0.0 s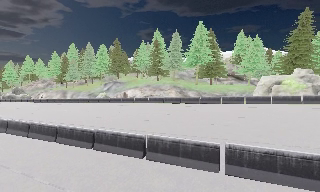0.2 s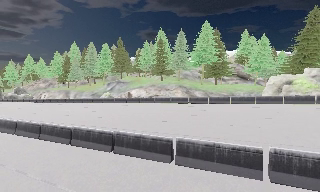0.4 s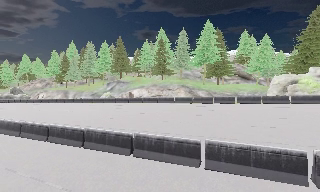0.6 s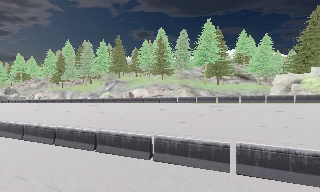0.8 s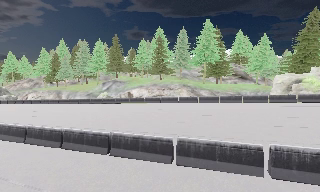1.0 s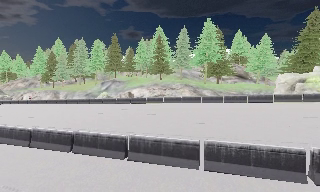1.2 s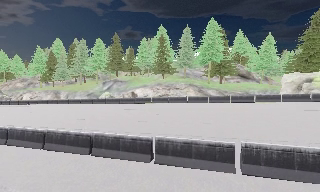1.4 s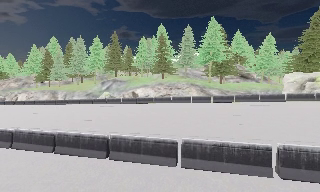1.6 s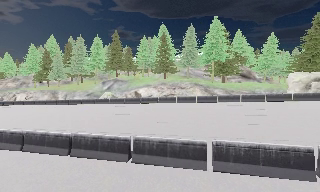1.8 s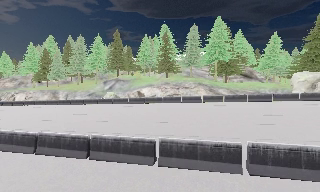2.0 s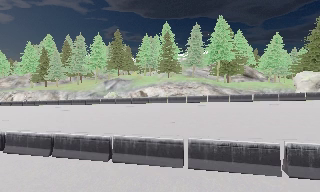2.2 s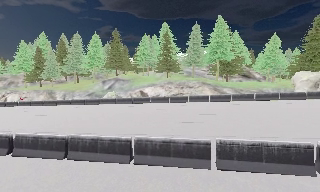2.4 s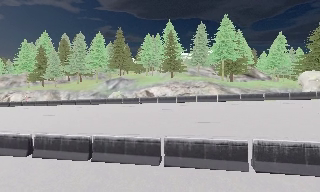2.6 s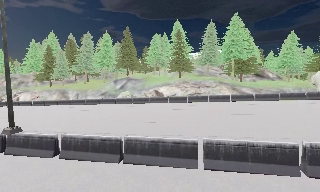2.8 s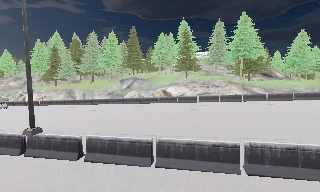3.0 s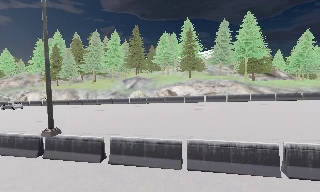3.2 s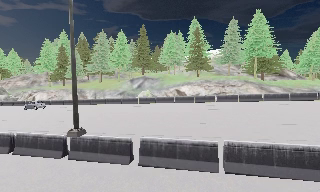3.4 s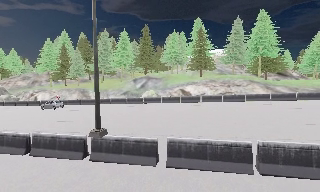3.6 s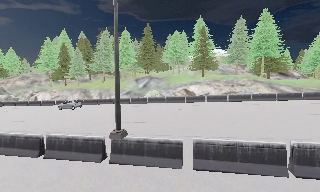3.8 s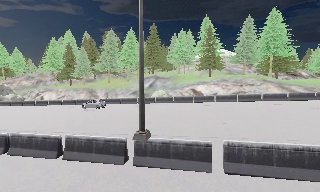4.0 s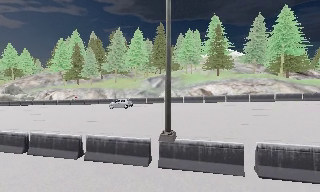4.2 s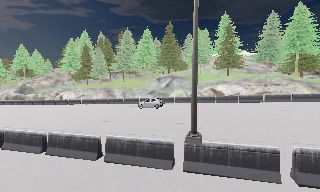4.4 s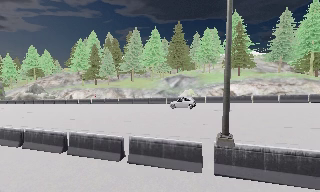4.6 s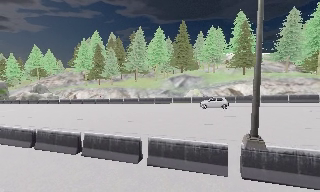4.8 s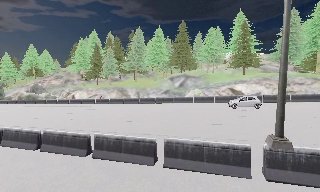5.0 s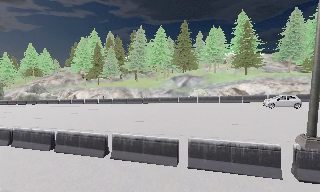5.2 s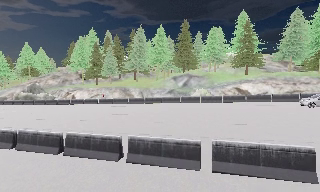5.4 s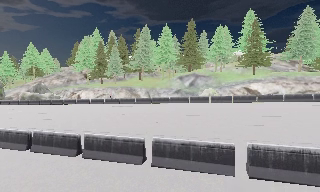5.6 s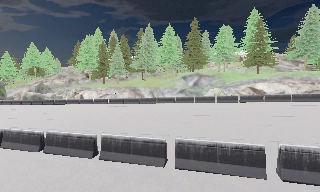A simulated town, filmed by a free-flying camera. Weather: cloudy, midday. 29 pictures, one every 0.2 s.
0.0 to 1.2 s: The camera travels to its left and forward, about 8 m, so close, fixed things drift to the right.
1.2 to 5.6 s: The camera travels to its left, about 25 m, so close, fixed things drift to the right.
The film runs backward here.
